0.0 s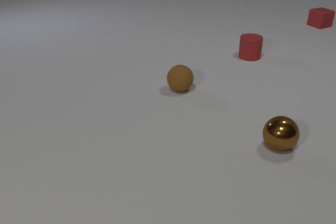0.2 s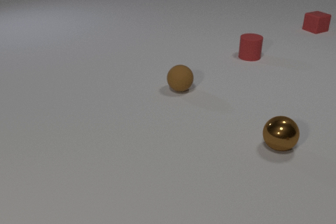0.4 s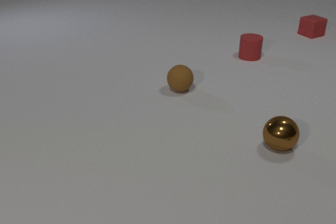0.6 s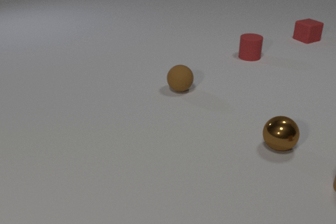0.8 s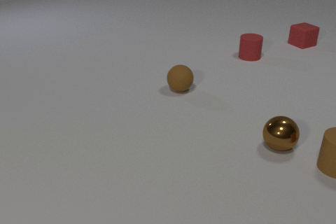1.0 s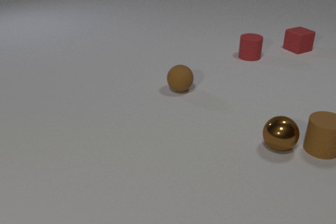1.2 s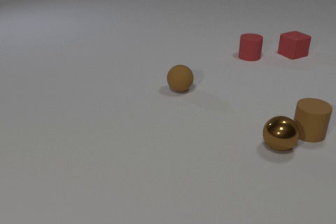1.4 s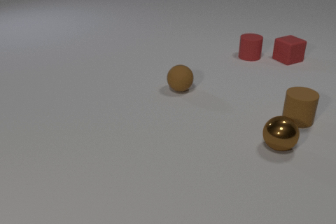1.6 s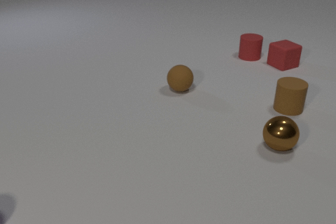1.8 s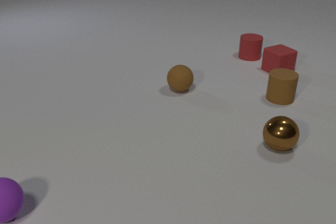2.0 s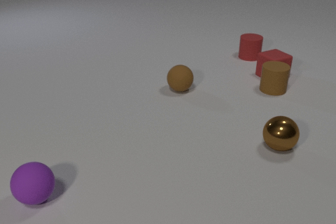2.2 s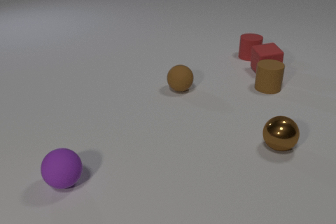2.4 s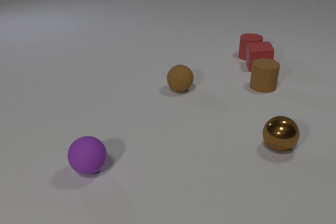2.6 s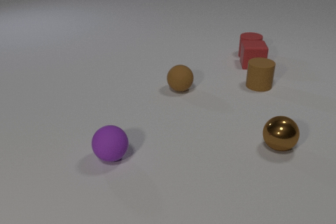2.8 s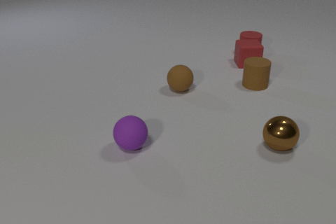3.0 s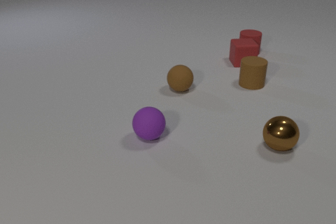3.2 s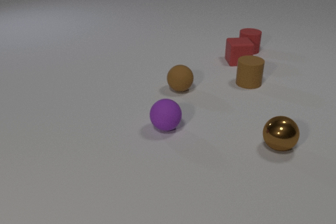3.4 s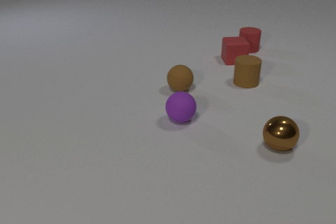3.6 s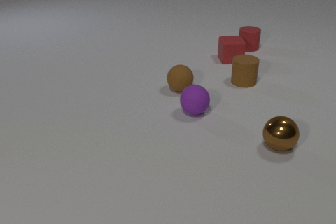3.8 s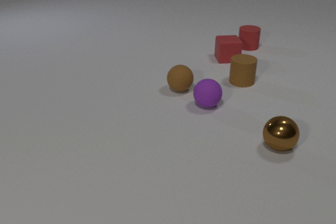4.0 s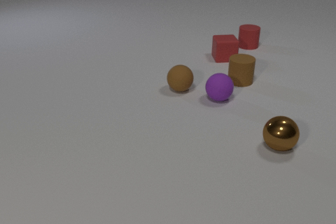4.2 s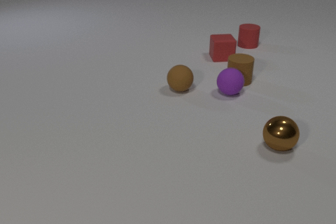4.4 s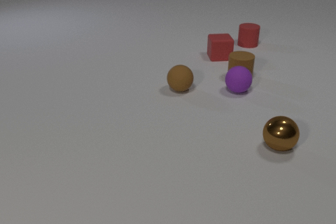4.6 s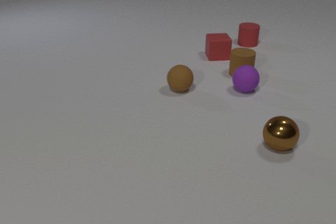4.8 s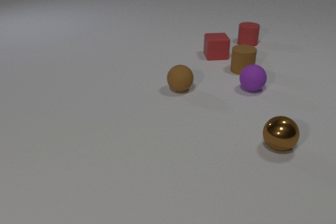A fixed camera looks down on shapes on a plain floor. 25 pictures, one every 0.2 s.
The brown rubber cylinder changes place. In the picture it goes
away from the camera.
0.0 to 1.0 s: The brown rubber cylinder comes in at the right edge, slides away from the camera and to the left. The red rubber cube slides toward the camera.
1.0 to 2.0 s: The brown rubber cylinder slides away from the camera and to the left. The red rubber cube slides toward the camera. The purple rubber sphere comes in at the left edge, rolls to the right and away from the camera. The brown rubber cylinder and the red rubber cube collide.
2.0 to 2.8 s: The brown rubber cylinder slides to the left. The red rubber cube slides away from the camera and to the left, spins clockwise seen from above by about 30 degrees, its near face sliding to the left. The purple rubber sphere rolls to the right and away from the camera. The red rubber cylinder slides away from the camera. The red rubber cube and the red rubber cylinder collide.
2.8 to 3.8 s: The brown rubber cylinder slides to the left. The red rubber cube slides to the left and away from the camera. The purple rubber sphere rolls away from the camera and to the right. The red rubber cylinder slides away from the camera.
3.8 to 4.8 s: The brown rubber cylinder slides away from the camera. The red rubber cube slides to the left and away from the camera. The purple rubber sphere rolls to the right and away from the camera. The red rubber cylinder slides away from the camera. The brown rubber cylinder and the purple rubber sphere collide.
What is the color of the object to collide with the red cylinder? red.
What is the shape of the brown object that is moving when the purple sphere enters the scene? cylinder.
How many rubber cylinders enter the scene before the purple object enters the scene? 1.
